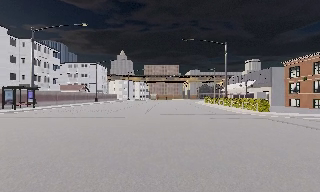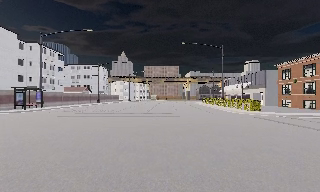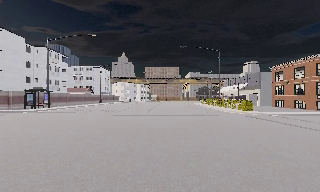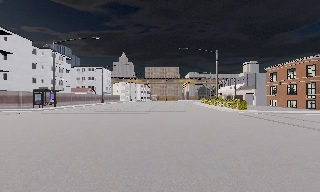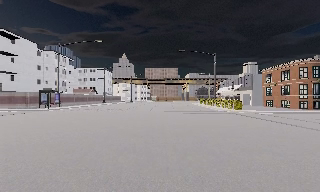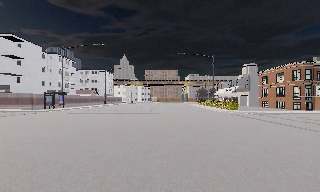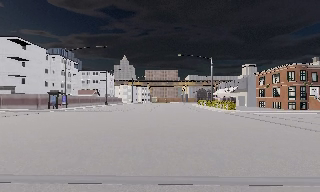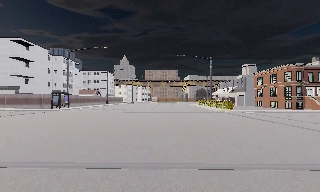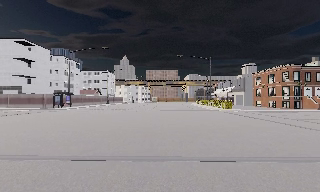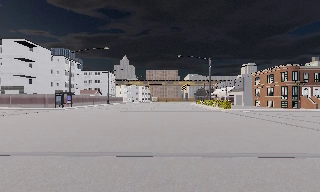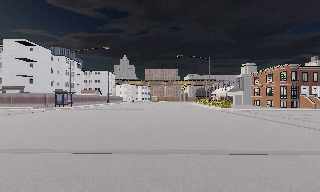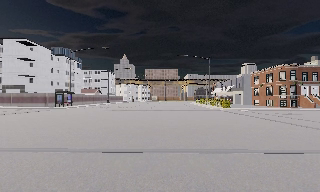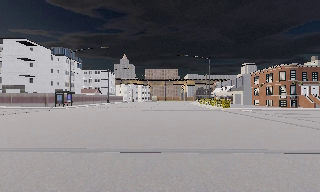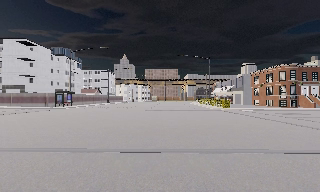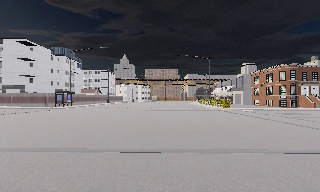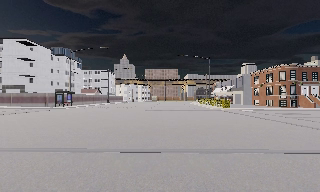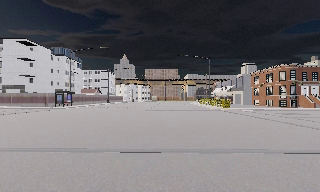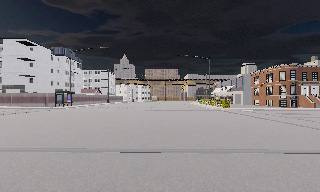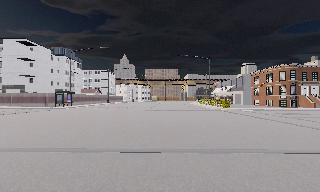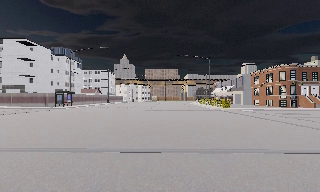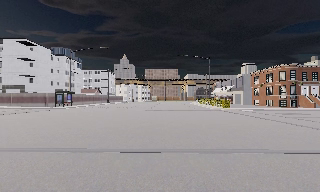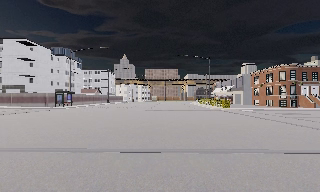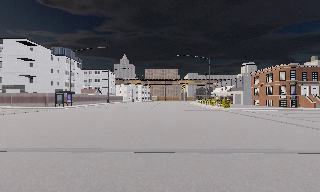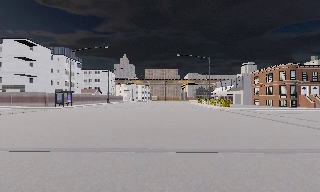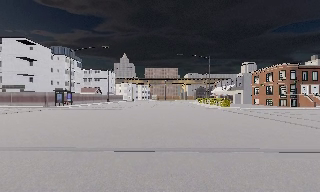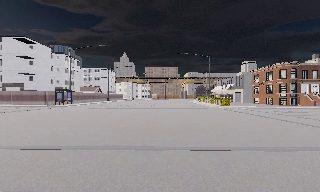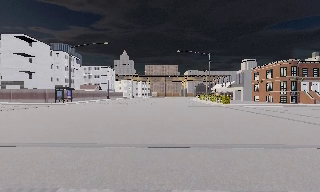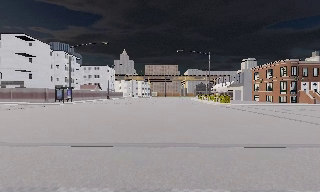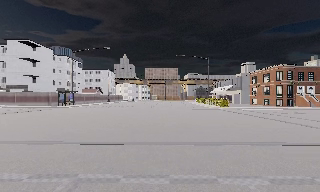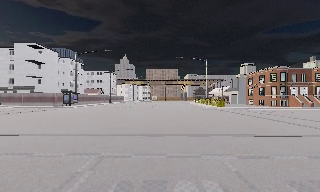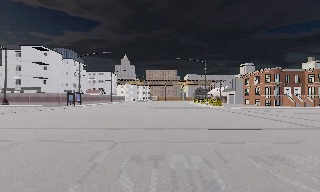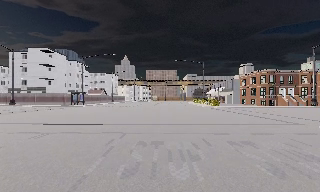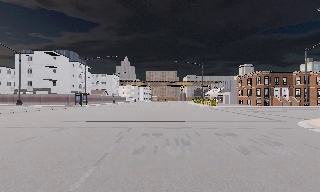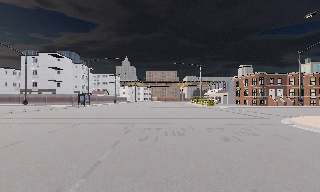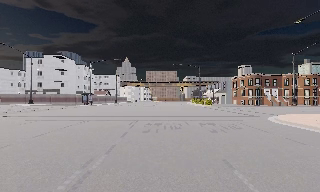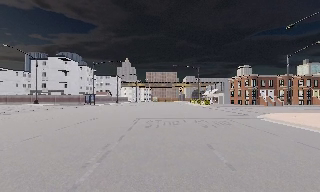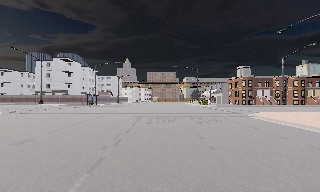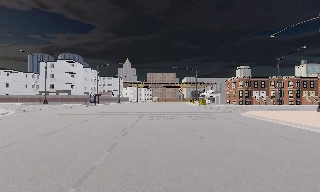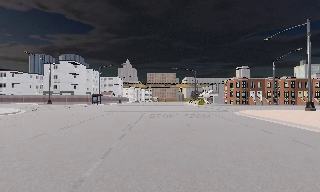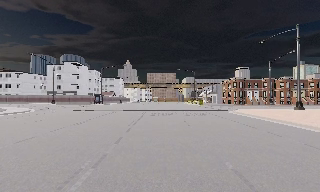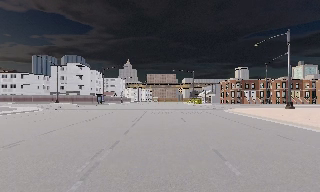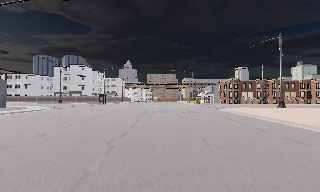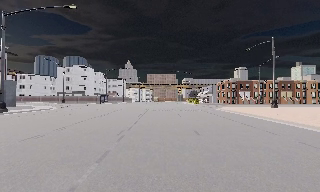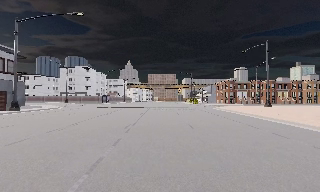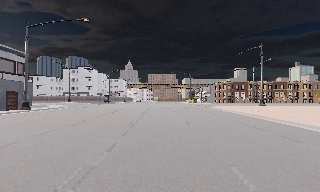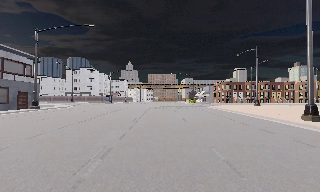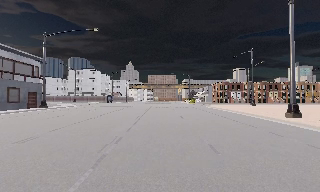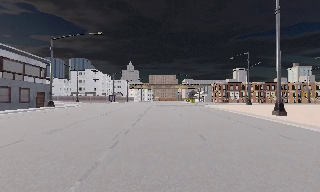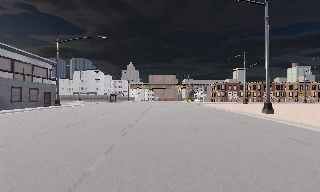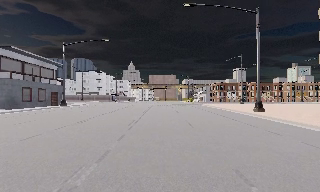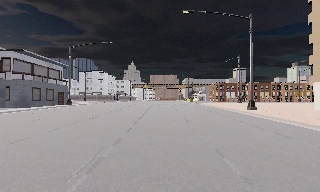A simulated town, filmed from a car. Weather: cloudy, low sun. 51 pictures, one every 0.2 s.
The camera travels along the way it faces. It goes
backward.
0.0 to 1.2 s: The camera travels backward, about 7 m, so what stands in front gets smaller.
1.2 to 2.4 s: The camera travels backward, about 1.5 m, so what stands in front gets smaller. It loses speed.
2.4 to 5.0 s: The camera keeps its place and its aim.
5.0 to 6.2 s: The camera travels backward, about 5 m, so what stands in front gets smaller. It gains speed.
6.2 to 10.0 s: The camera travels backward, about 25 m, so what stands in front gets smaller.
The film runs backward here.
